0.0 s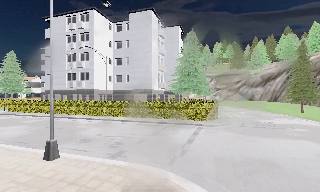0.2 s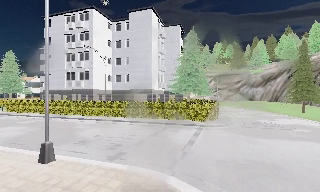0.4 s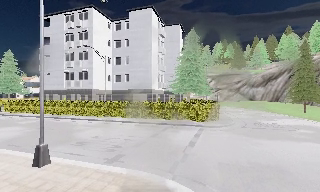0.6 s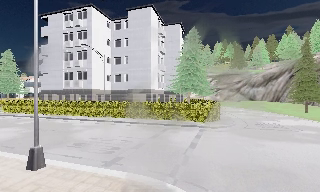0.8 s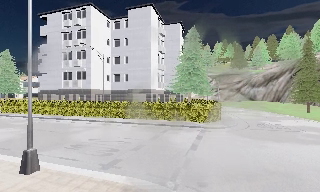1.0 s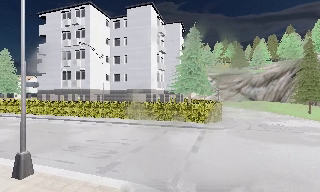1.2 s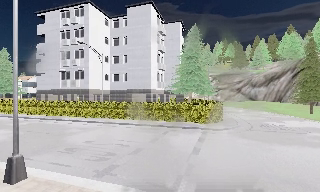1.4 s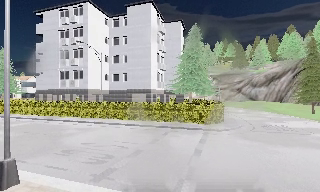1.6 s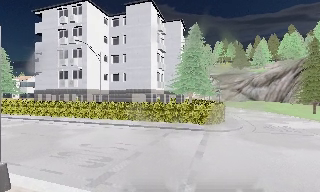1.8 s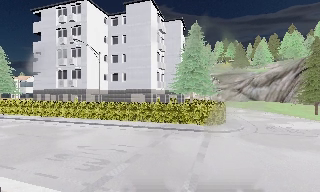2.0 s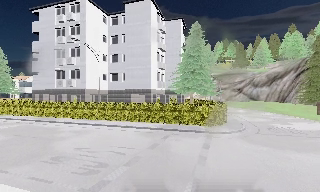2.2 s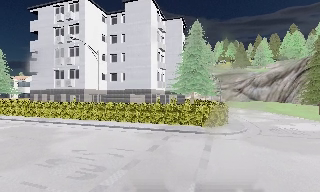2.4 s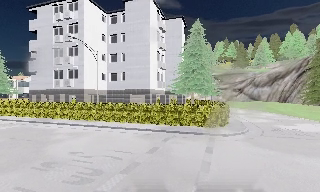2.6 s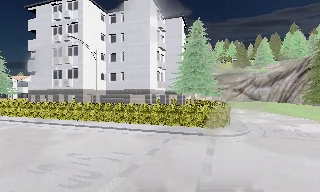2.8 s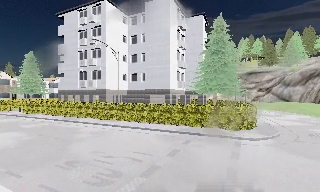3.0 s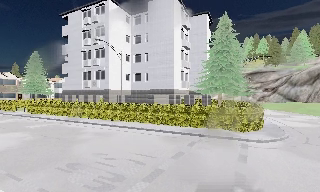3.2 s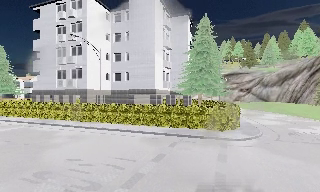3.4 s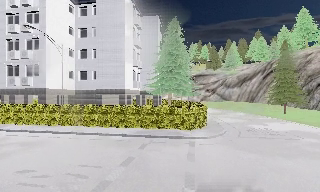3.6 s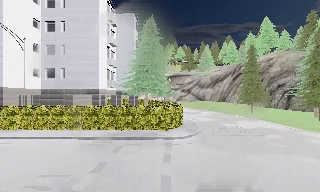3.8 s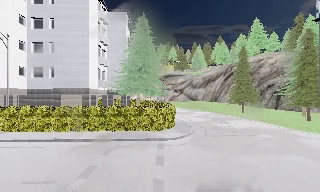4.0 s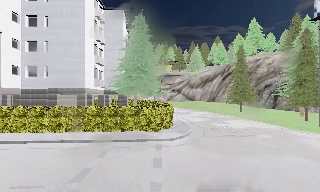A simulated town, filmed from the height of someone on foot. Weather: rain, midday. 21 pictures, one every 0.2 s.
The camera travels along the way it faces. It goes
forward.
0.0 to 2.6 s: The camera travels forward, about 3 m, so what stands in front looms larger.
2.6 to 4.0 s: The camera pans to its right, which is clockwise from overhead, by about 20 degrees. It travels forward, about 1.5 m, so what stands in front looms larger.
The film runs forward here.
